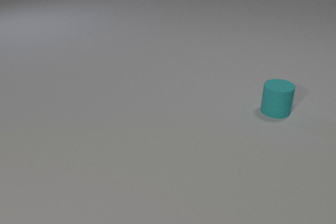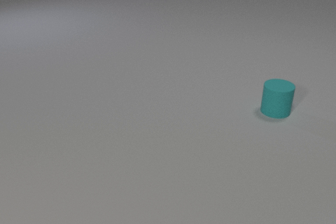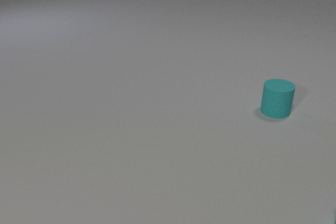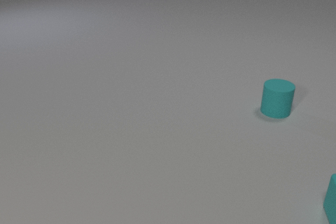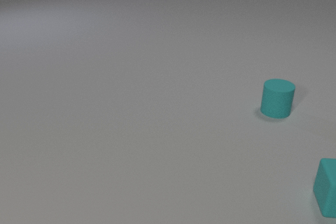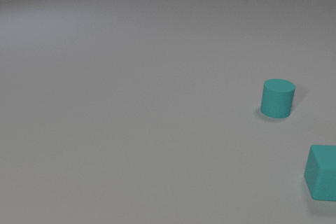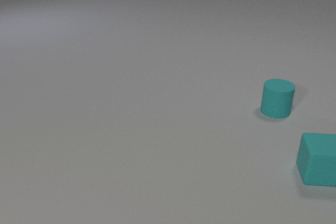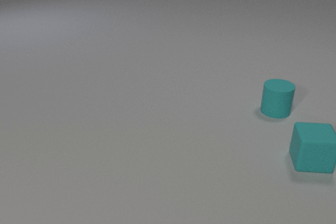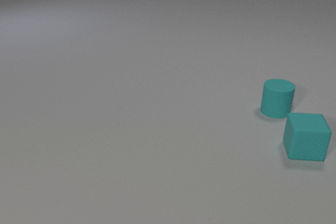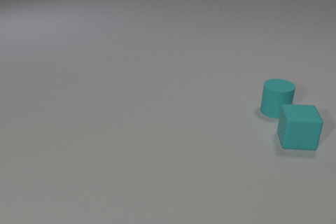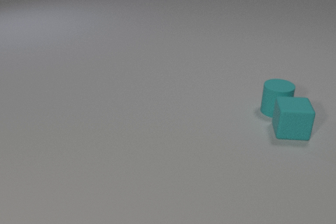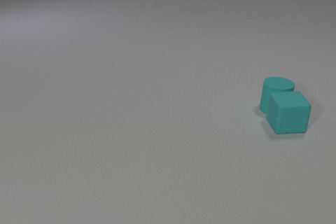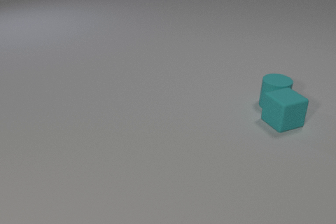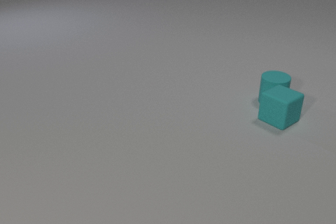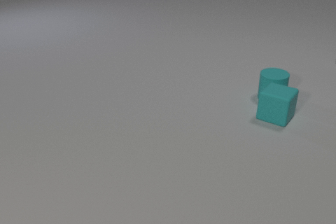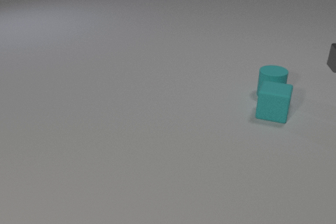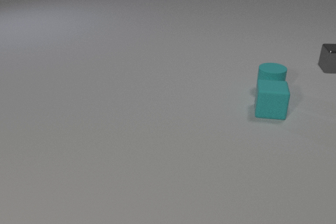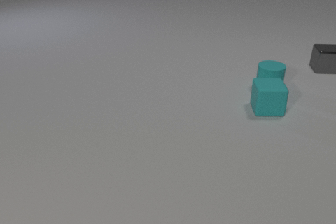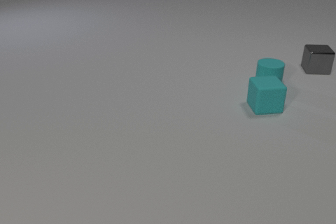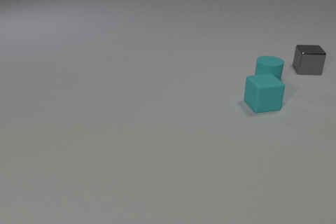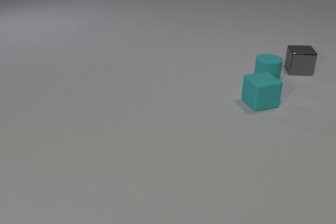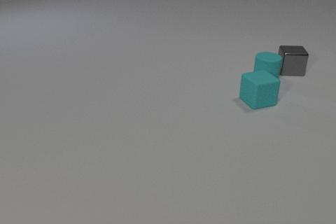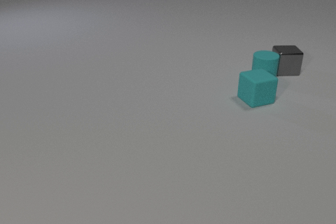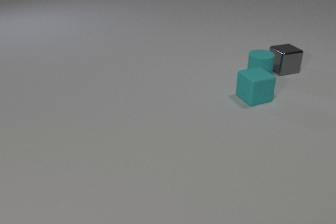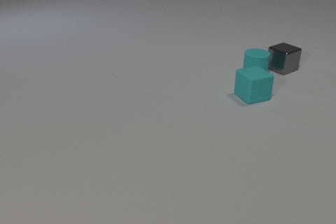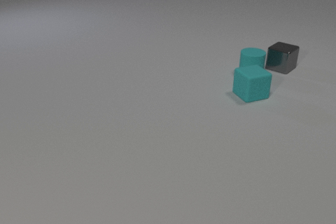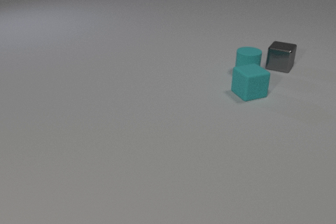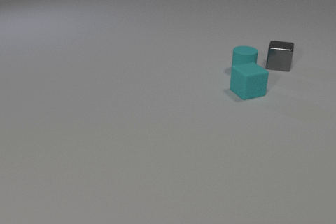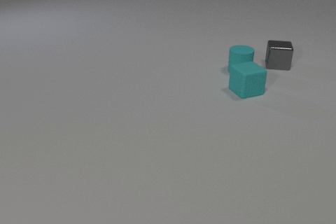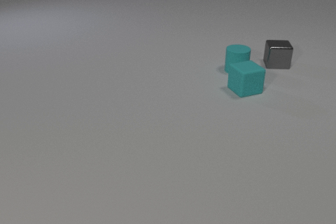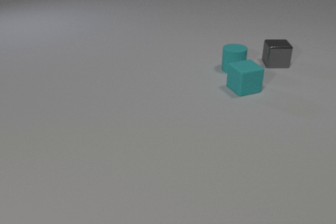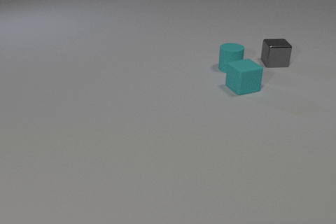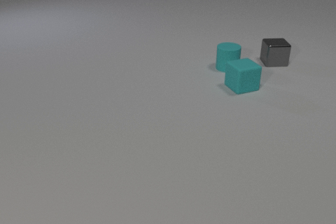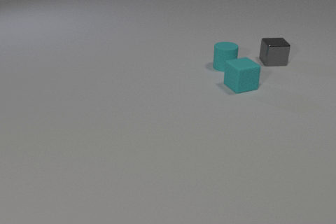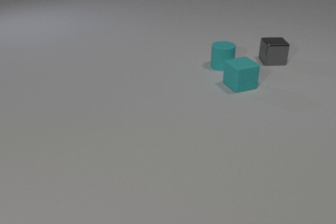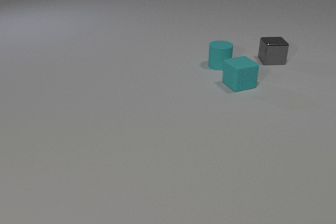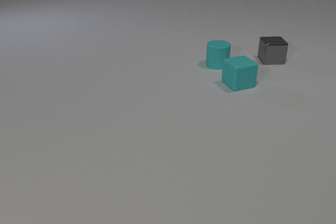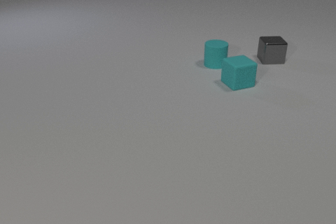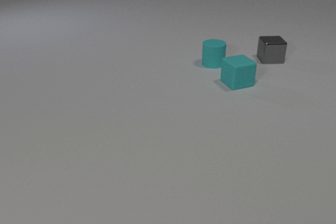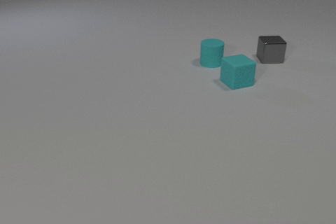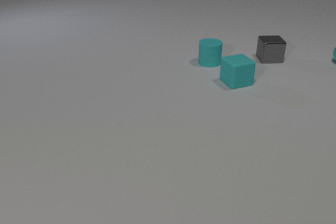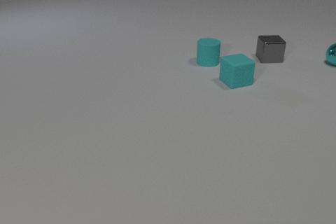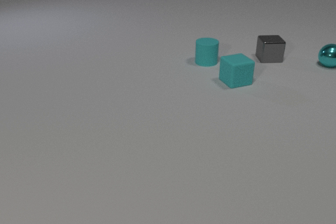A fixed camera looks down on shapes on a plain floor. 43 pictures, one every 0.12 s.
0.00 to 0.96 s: The cyan rubber cube comes in at the right edge, slides away from the camera and to the left.
0.96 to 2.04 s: The cyan rubber cube slides away from the camera and to the left, spins counterclockwise seen from above by about 90 degrees, its near face sliding to the right. The cyan rubber cylinder slides away from the camera. The gray metal cube comes in at the right edge, slides to the left and toward the camera. The cyan rubber cube and the cyan rubber cylinder collide.
2.04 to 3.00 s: The cyan rubber cube slides away from the camera and to the left, spins counterclockwise seen from above by about 30 degrees, its near face sliding to the right. The cyan rubber cylinder slides away from the camera and to the left. The gray metal cube slides to the left, spins counterclockwise seen from above by about 60 degrees, its near face sliding to the right. The cyan rubber cylinder and the gray metal cube collide.
3.00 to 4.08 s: The cyan rubber cube slides away from the camera and to the left. The cyan rubber cylinder slides to the left and away from the camera. The gray metal cube slides away from the camera and to the left, spins so that its near face slides to the right, counterclockwise seen from above.
4.08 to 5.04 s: The cyan rubber cube slides away from the camera. The cyan rubber cylinder slides to the left and away from the camera. The cyan metal sphere comes in at the right edge, rolls to the left and toward the camera. The gray metal cube slides away from the camera.
Are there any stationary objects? no.
What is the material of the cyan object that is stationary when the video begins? rubber.
How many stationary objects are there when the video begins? 1.
